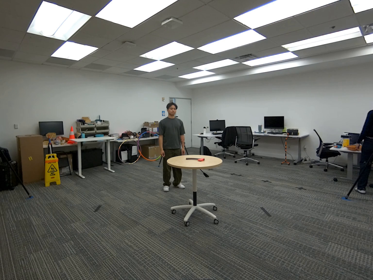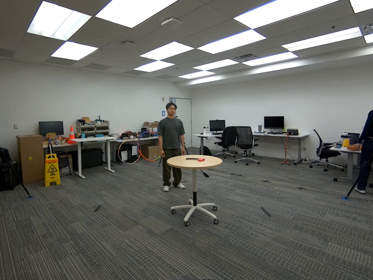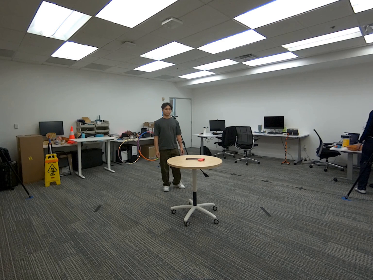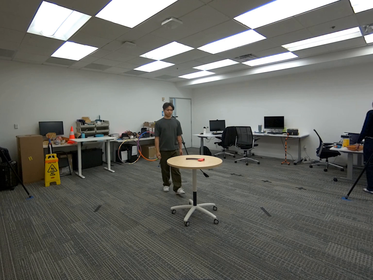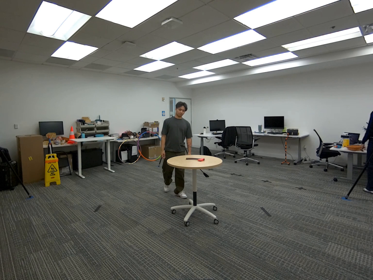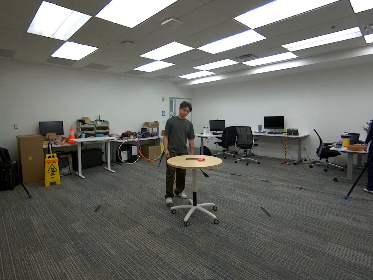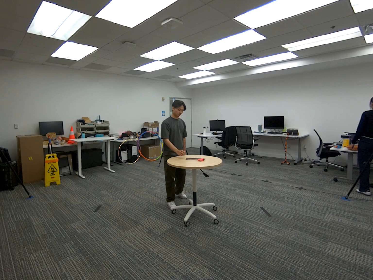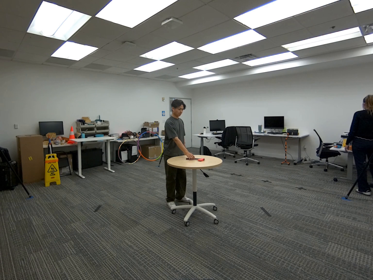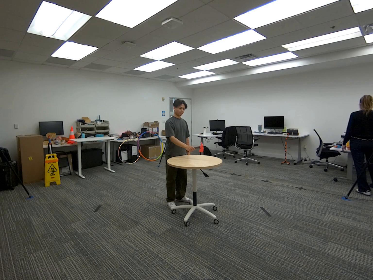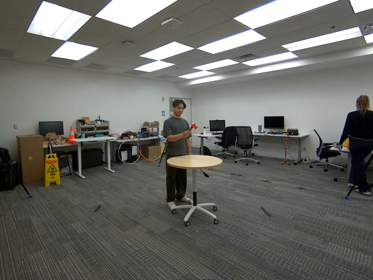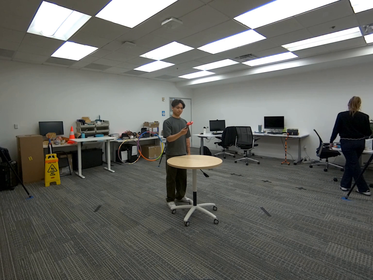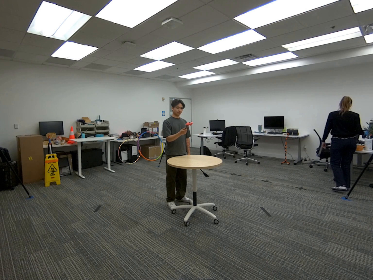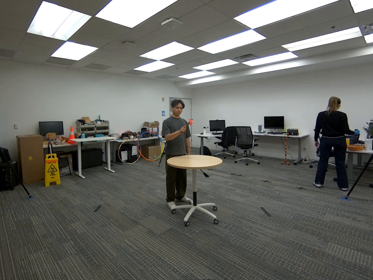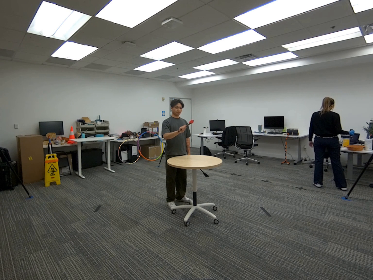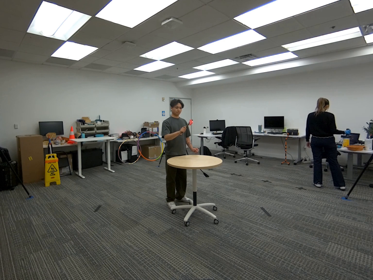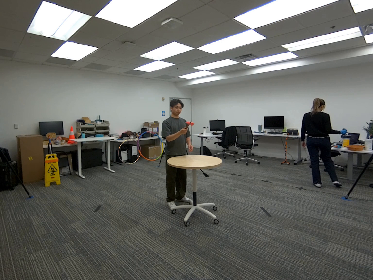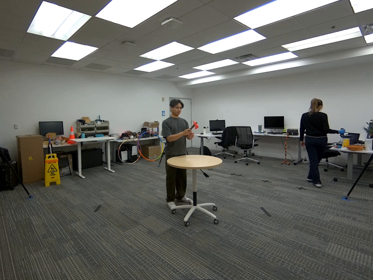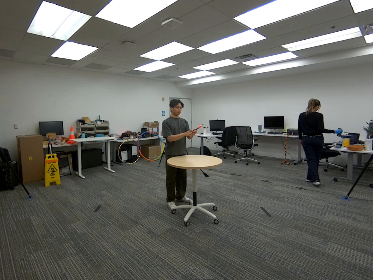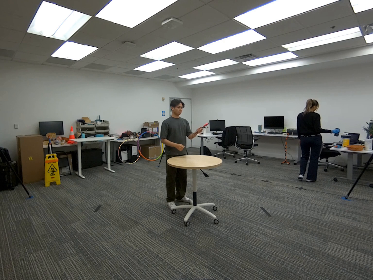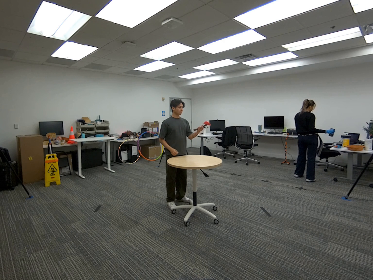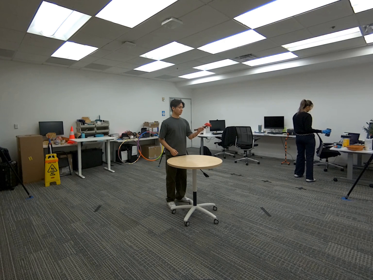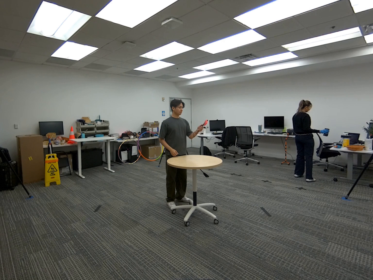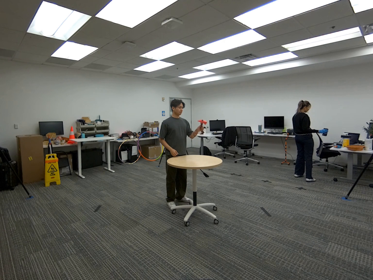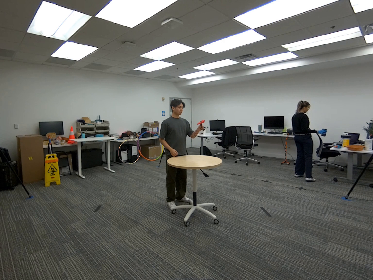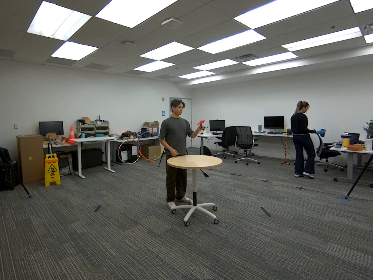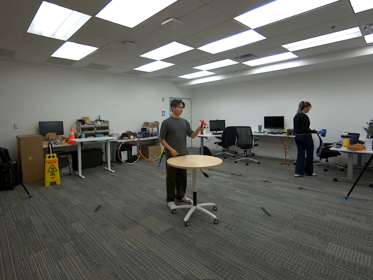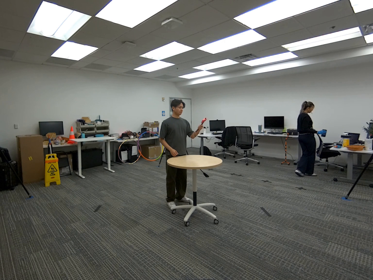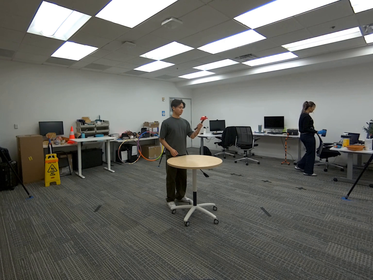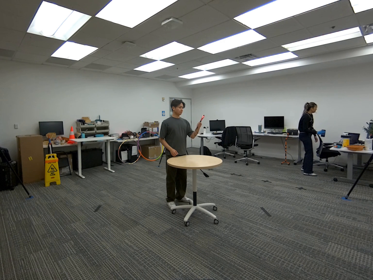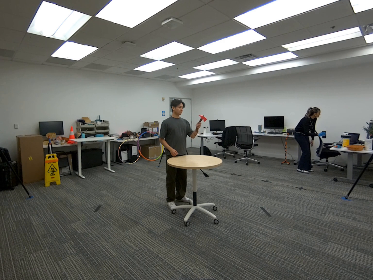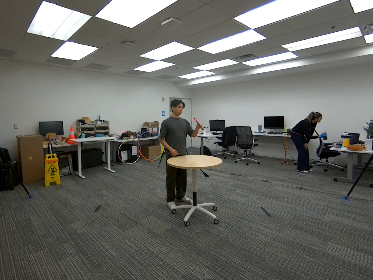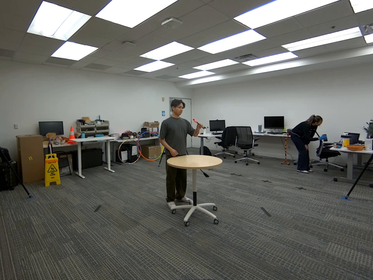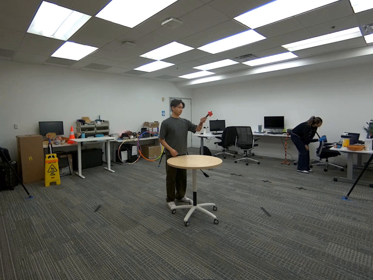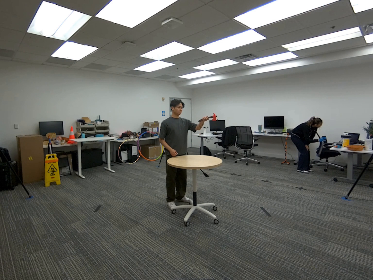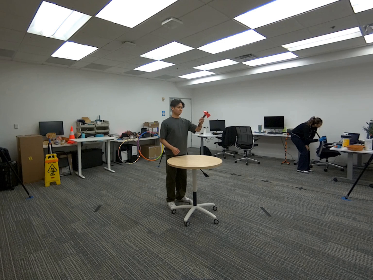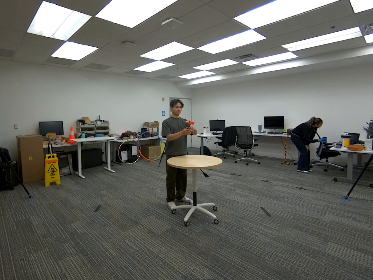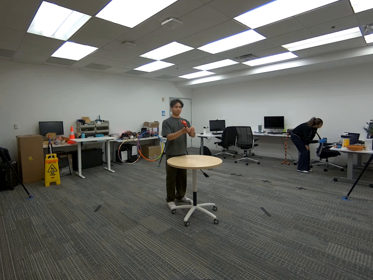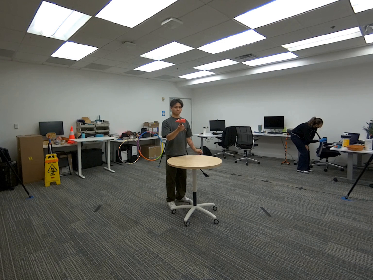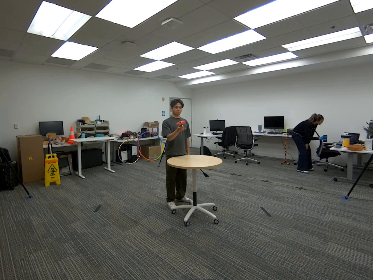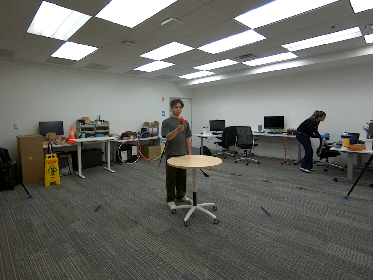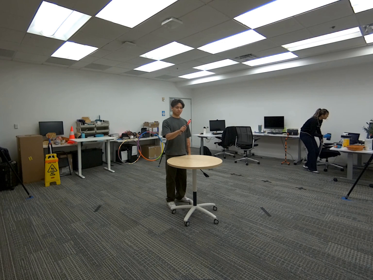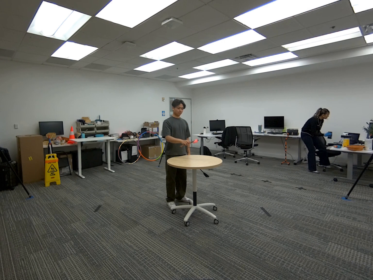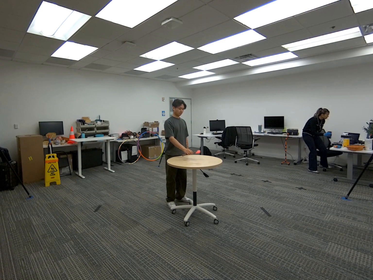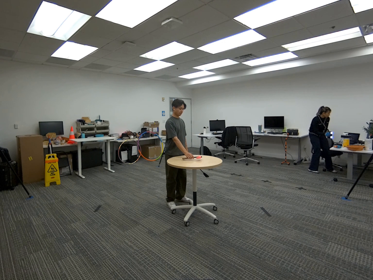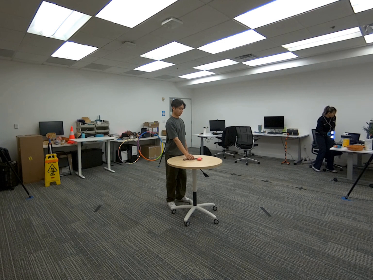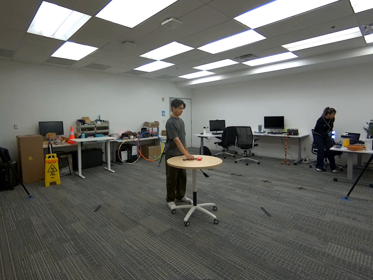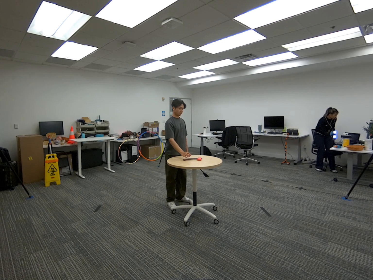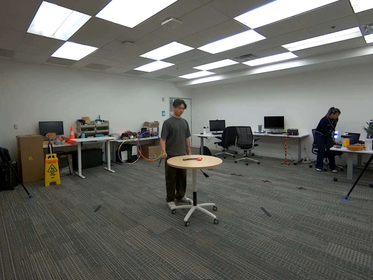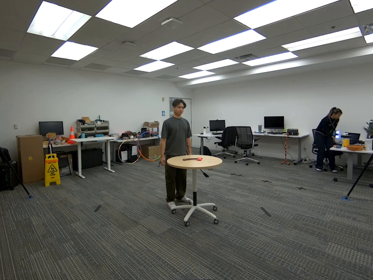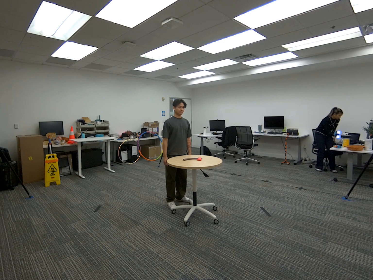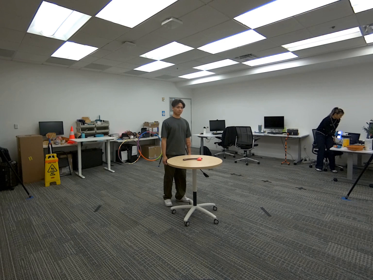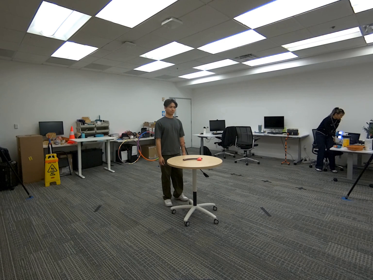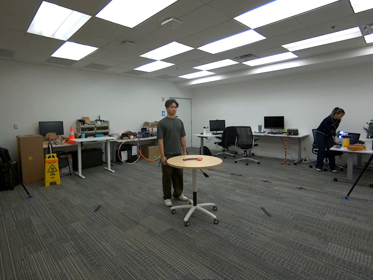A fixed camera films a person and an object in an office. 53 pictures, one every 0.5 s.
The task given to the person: Walk to the hatchet on the round table and pick it up with your right hand. Examine it while passing it from your right hand to your left hand and then back to your right hand. When you are finished, place the hatchet back on the round table.
